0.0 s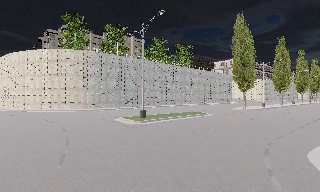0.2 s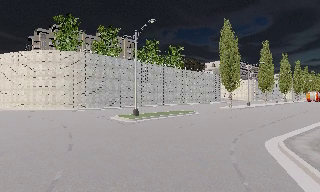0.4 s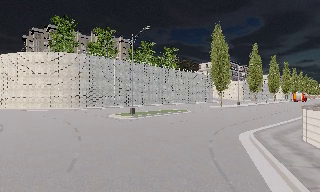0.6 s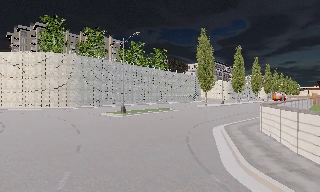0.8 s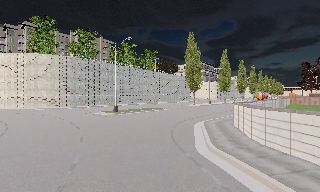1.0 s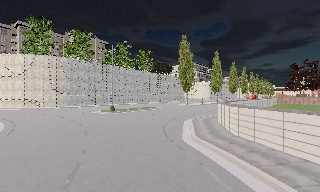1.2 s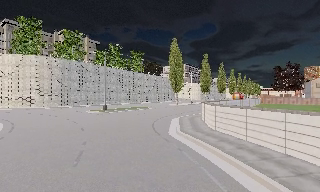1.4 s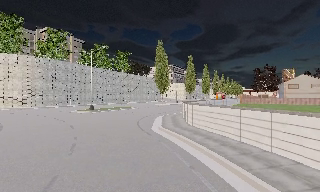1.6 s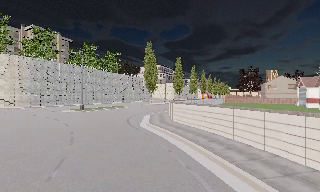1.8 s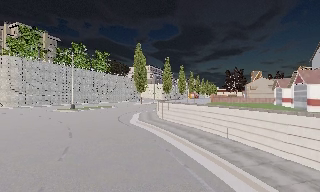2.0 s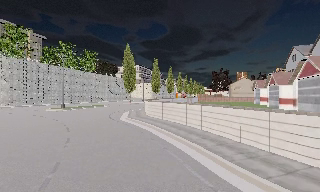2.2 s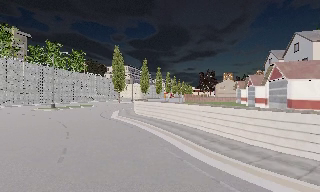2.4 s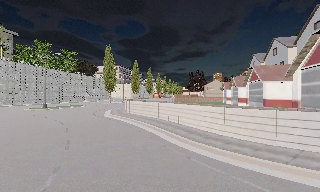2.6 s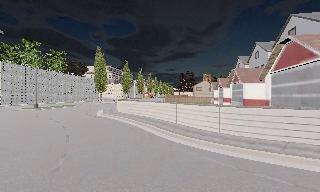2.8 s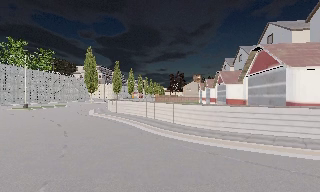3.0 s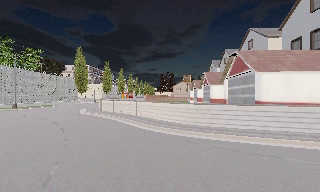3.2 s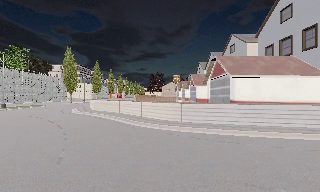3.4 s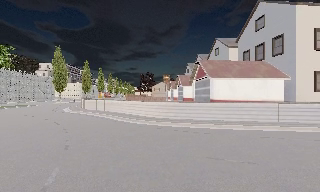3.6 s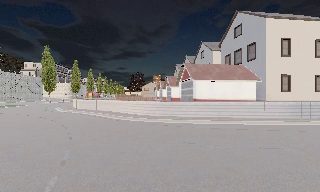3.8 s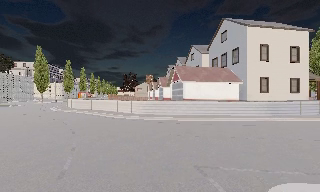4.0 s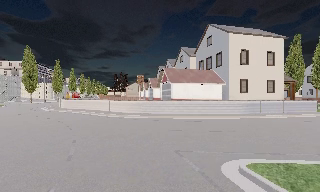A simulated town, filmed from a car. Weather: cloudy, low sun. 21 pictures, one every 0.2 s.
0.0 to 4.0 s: The camera pans to its right, which is clockwise from overhead, by about 65 degrees. It travels backward, about 25 m.
The film runs backward here.
